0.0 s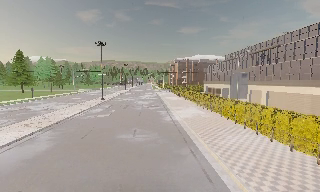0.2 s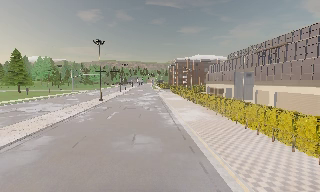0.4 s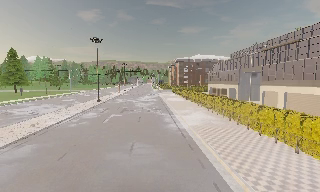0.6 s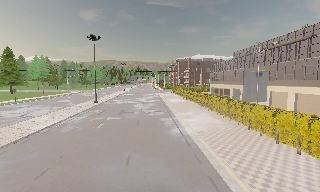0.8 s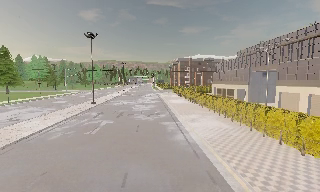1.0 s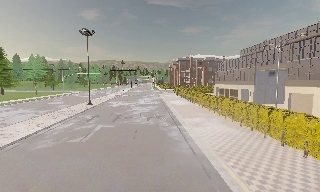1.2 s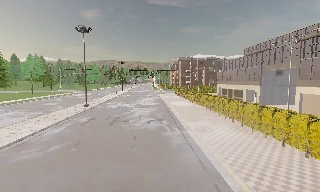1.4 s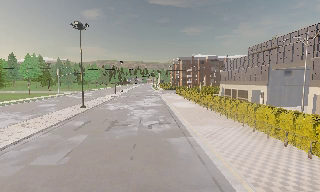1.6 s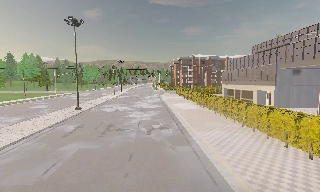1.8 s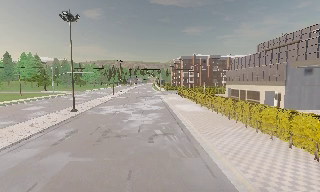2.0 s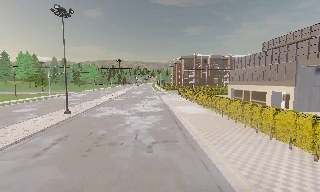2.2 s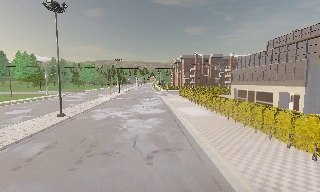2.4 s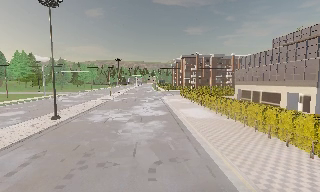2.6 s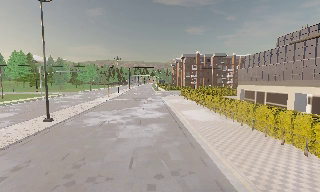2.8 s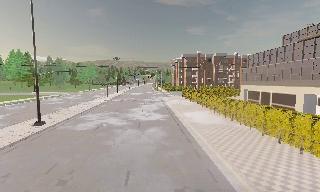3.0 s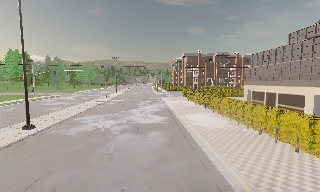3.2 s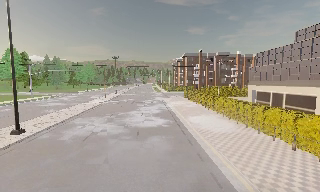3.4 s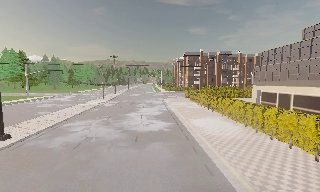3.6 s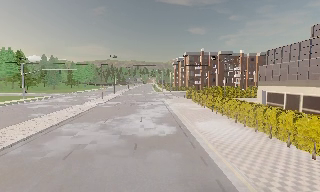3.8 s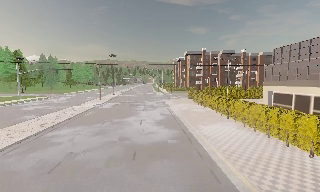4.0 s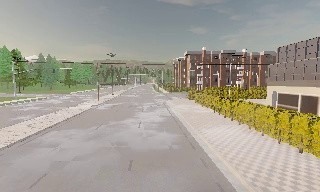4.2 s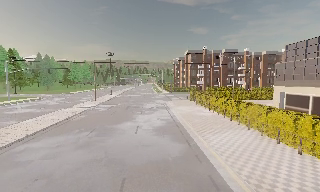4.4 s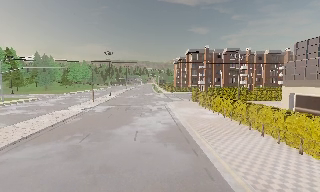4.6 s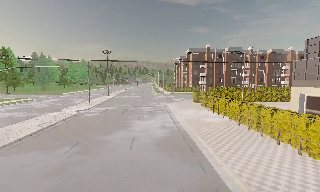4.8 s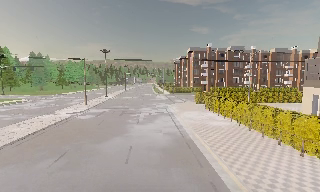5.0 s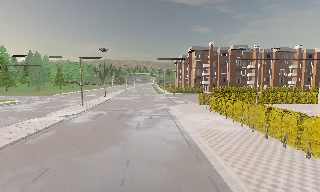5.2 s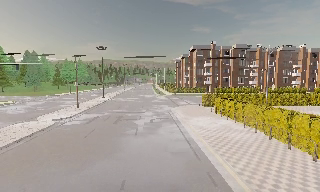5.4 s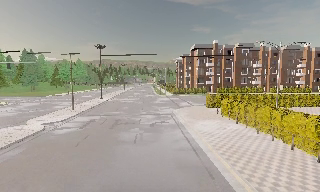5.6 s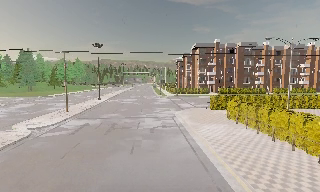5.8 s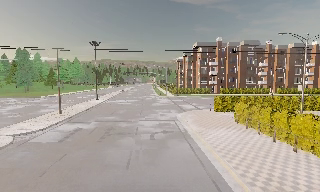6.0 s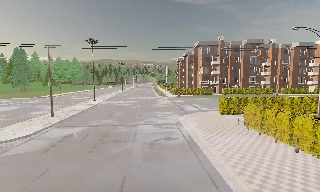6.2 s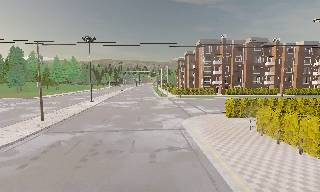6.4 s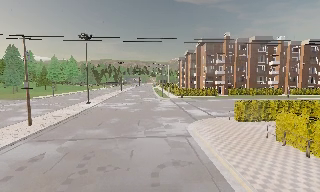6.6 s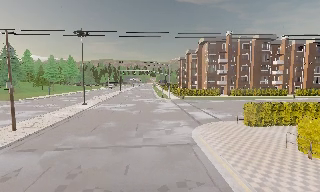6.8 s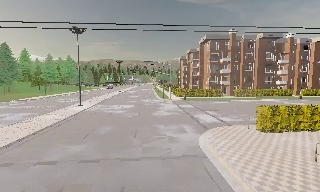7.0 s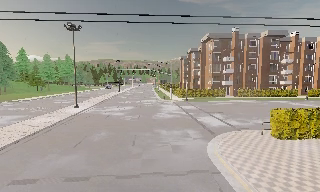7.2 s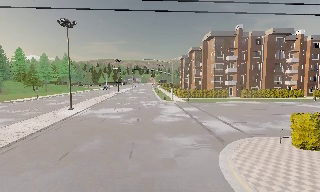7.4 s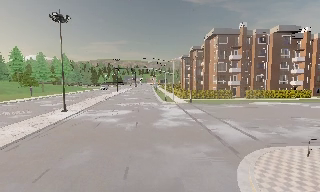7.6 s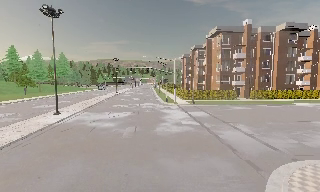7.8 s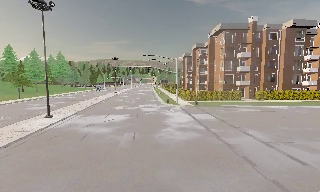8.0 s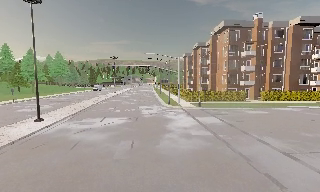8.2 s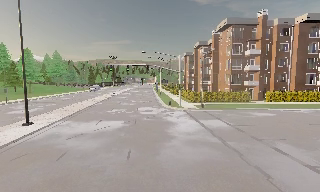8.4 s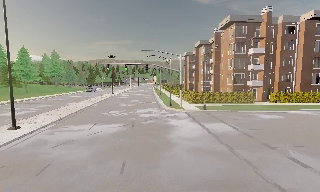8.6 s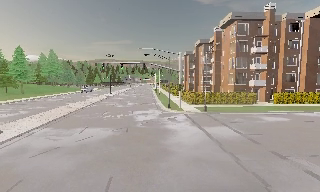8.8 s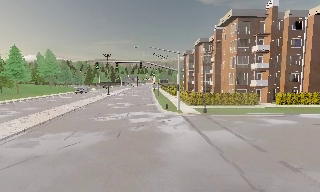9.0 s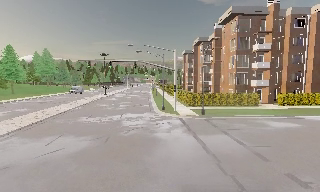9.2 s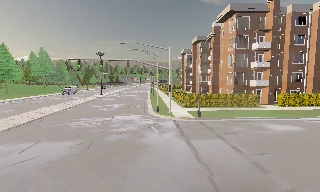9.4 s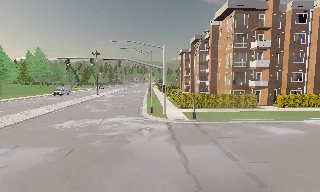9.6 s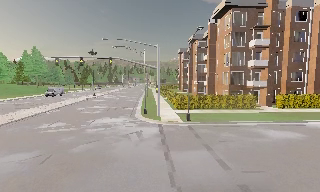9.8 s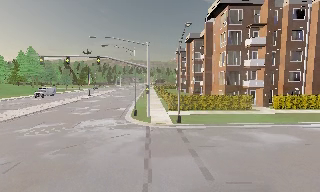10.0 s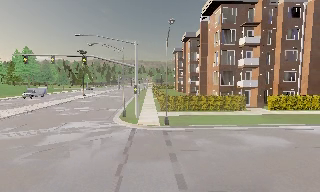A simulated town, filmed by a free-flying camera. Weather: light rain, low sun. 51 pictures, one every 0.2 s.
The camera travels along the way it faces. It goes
forward.
0.0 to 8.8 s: The camera travels forward, about 65 m, so what stands in front looms larger.
8.8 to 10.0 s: The camera travels forward and to its right, about 7 m, so what stands in front looms larger.
The film runs forward here.
